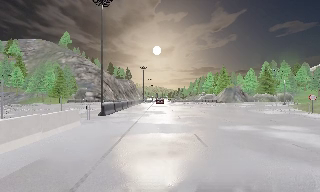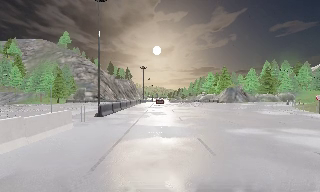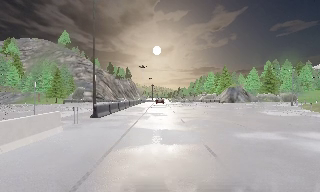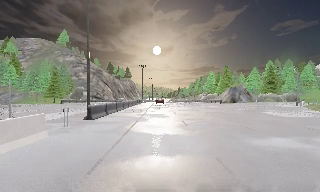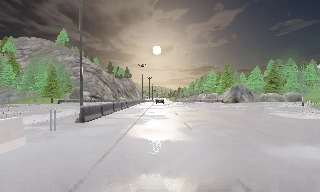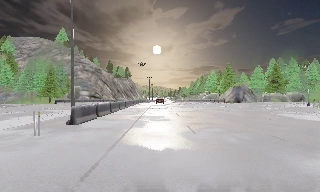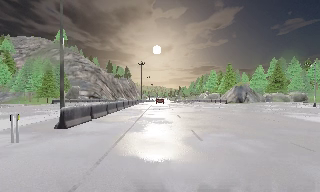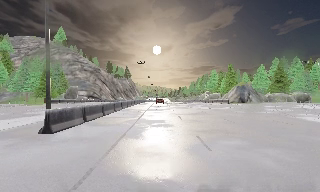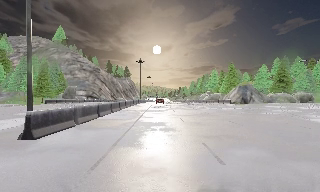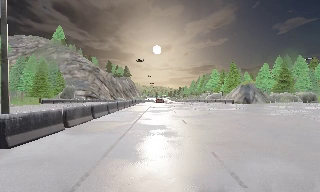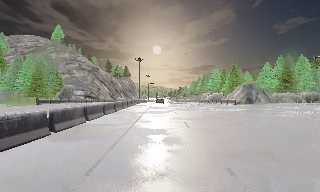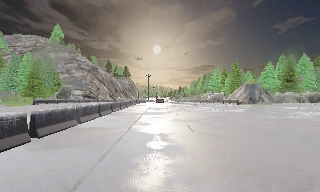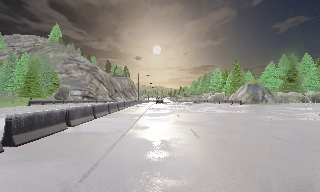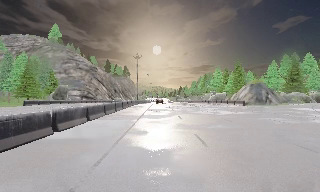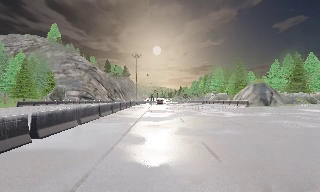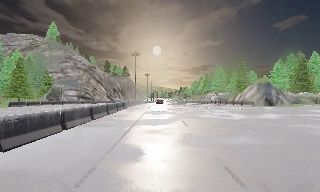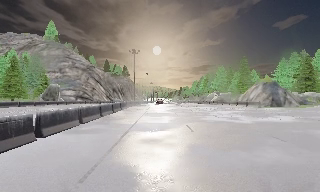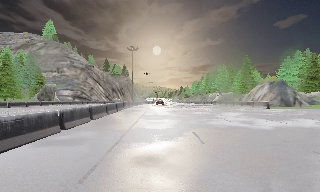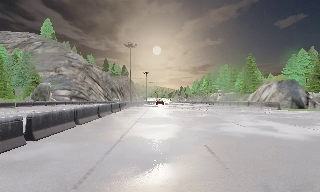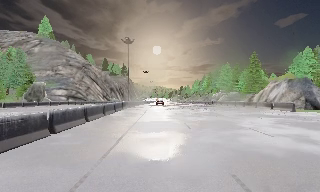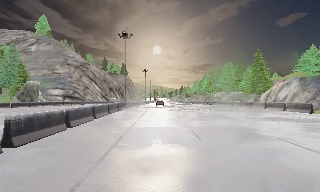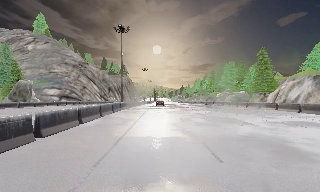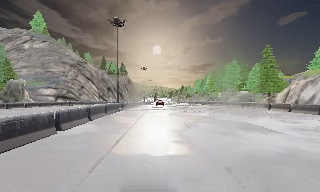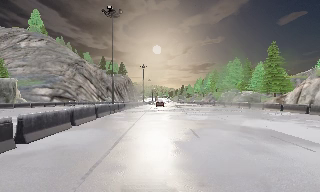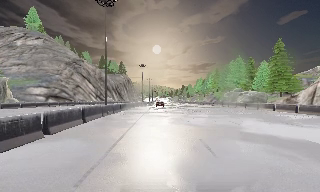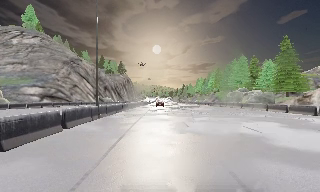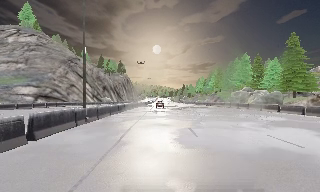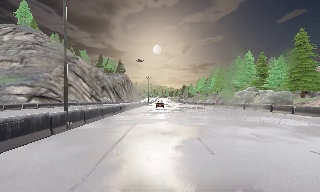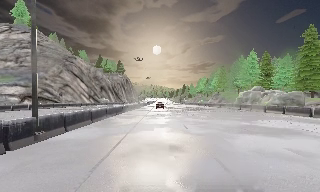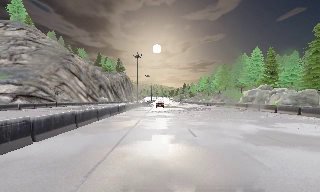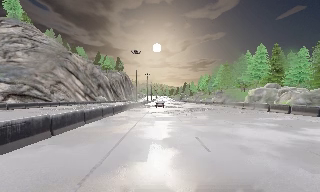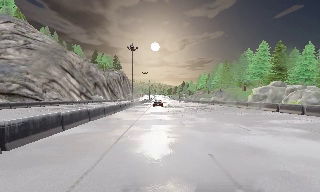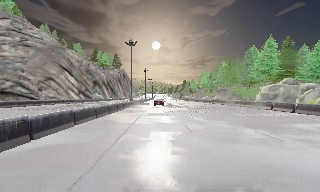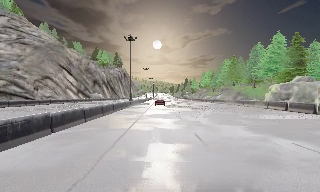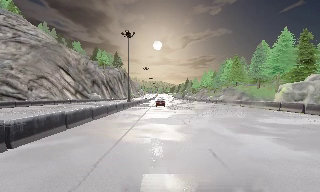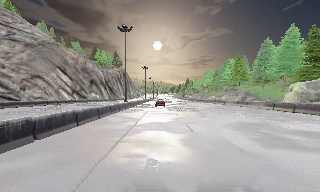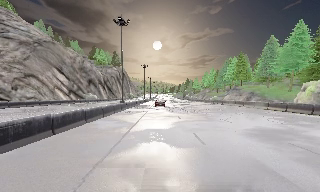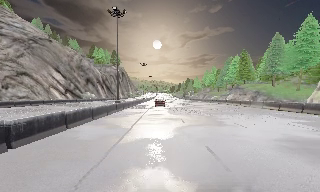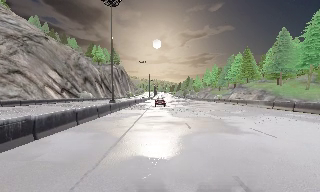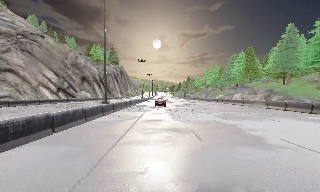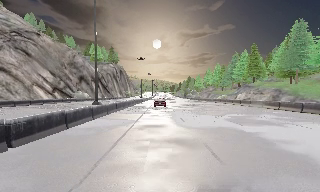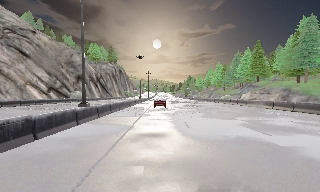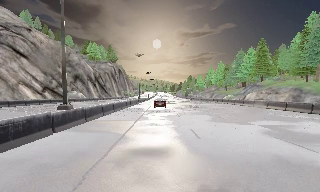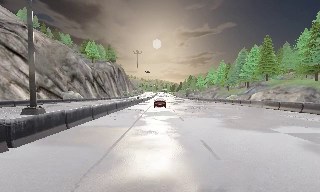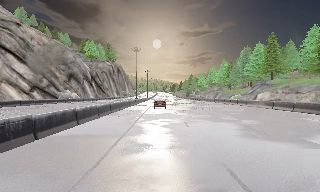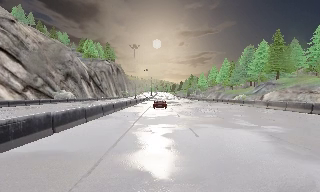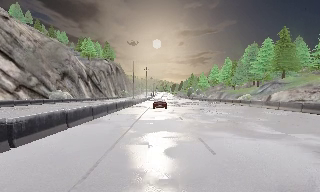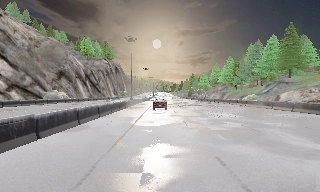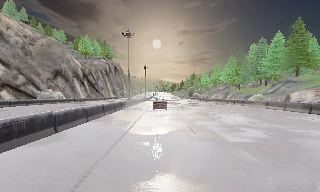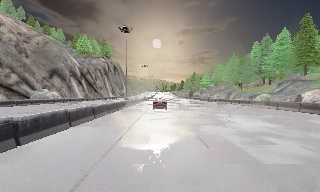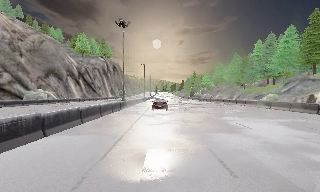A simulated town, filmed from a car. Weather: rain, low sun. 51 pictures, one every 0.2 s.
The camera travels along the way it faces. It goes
forward.
0.0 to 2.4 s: The camera travels forward, about 13 m, so what stands in front looms larger.
2.4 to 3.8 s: The camera travels forward, about 13 m, so what stands in front looms larger. It gains speed.
3.8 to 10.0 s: The camera travels forward, about 70 m, so what stands in front looms larger.
The film runs forward here.
